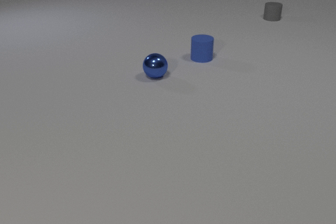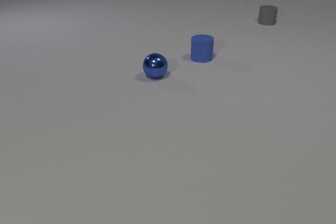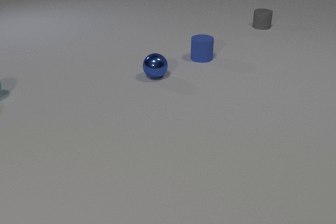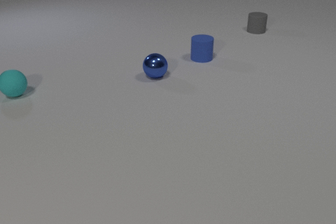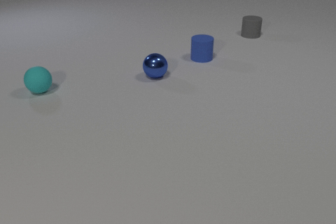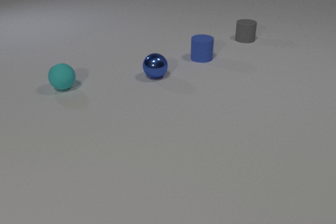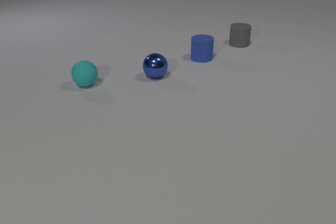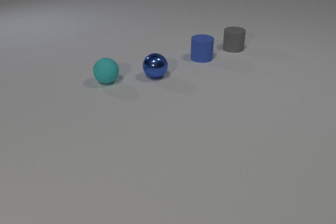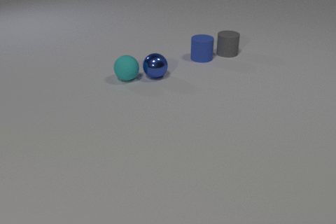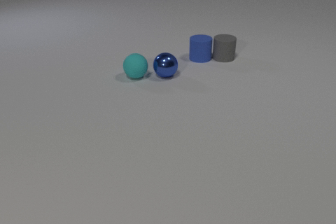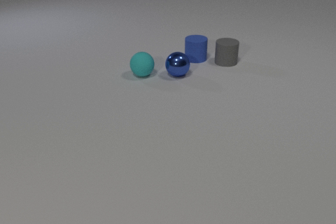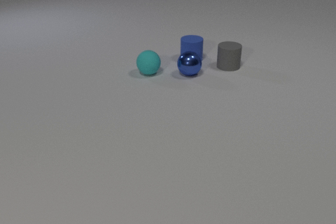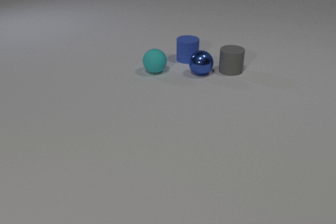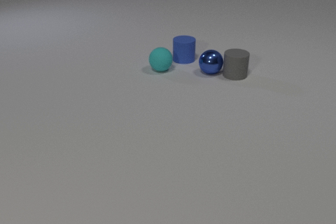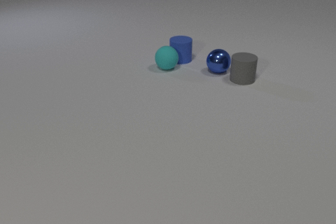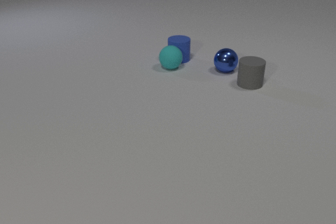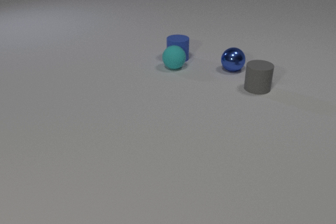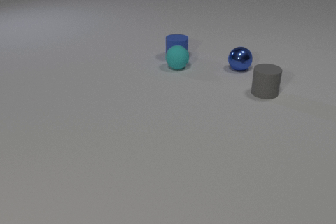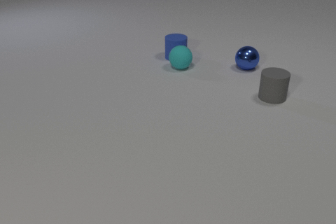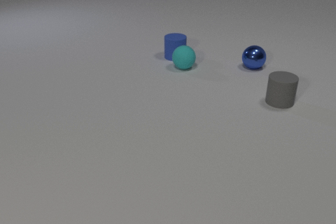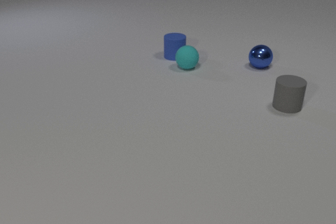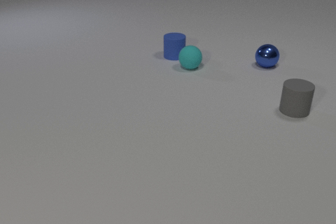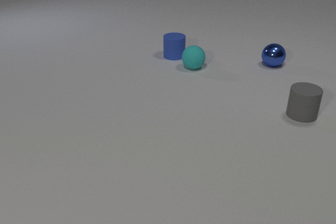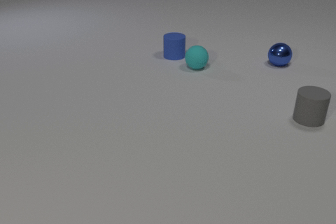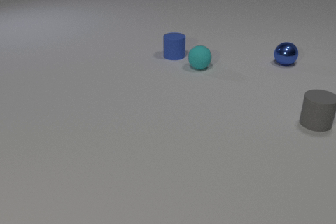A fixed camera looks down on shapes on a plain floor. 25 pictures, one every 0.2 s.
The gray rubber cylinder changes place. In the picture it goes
toward the camera.
The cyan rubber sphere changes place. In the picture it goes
to the right.
0.0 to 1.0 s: The cyan rubber sphere comes in at the left edge, rolls to the right. The gray rubber cylinder slides toward the camera.
1.0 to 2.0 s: The cyan rubber sphere rolls to the right. The blue metal sphere rolls to the right. The gray rubber cylinder slides toward the camera. The blue rubber cylinder slides to the left. The cyan rubber sphere and the blue metal sphere collide. The gray rubber cylinder and the blue rubber cylinder collide.
2.0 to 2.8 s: The cyan rubber sphere rolls to the right and away from the camera. The blue metal sphere rolls to the right. The gray rubber cylinder slides toward the camera and to the right. The blue rubber cylinder slides to the left. The blue metal sphere and the gray rubber cylinder collide.
2.8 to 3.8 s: The cyan rubber sphere rolls to the right. The blue metal sphere rolls to the right and away from the camera. The gray rubber cylinder slides toward the camera and to the right. The blue rubber cylinder slides away from the camera and to the left. The cyan rubber sphere and the blue rubber cylinder collide.
3.8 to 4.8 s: The cyan rubber sphere rolls to the right. The blue metal sphere rolls to the right and away from the camera. The gray rubber cylinder slides to the right and toward the camera.
What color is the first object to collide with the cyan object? blue.
What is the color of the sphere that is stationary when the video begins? blue.
What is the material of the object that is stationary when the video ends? rubber.
